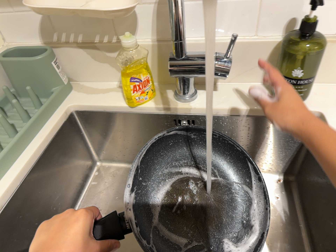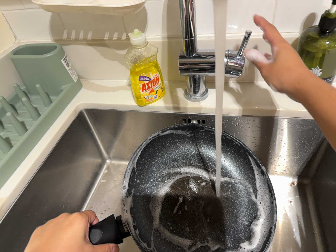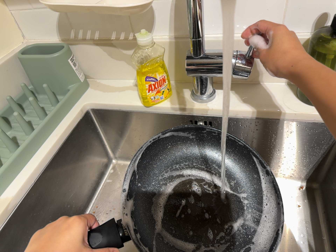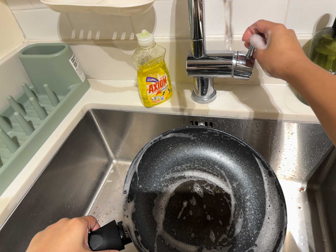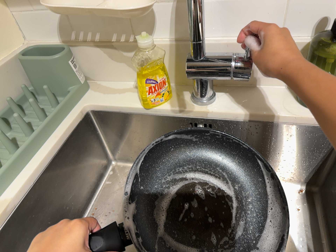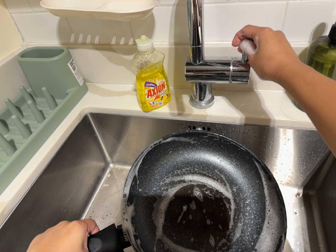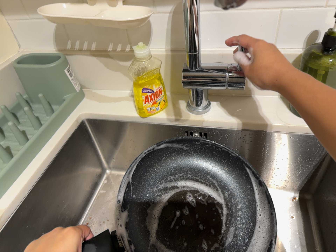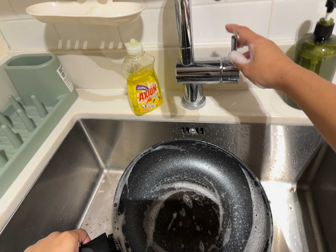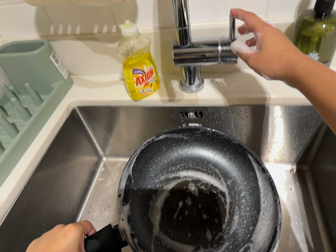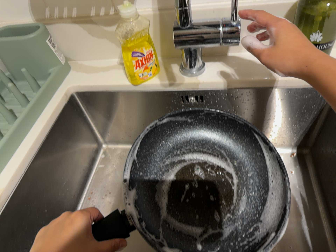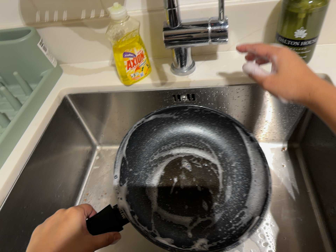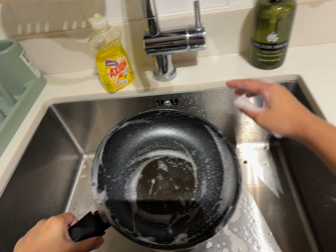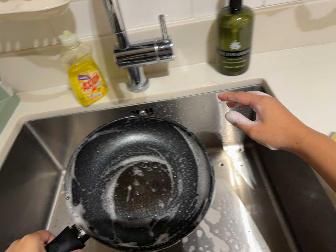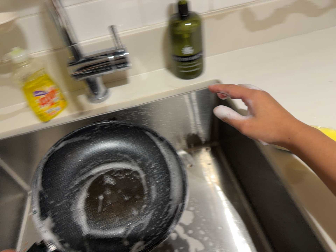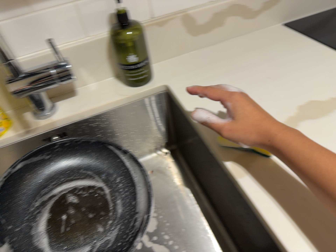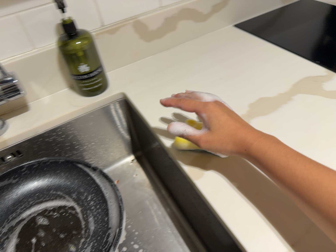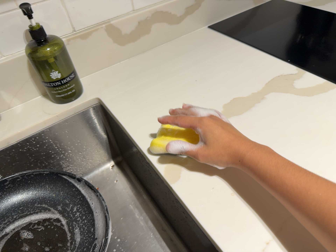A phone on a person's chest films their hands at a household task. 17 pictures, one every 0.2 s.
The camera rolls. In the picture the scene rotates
counterclockwise.
0.0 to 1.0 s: The camera shifts only a little, or ends up much as it began.
1.0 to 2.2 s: The camera rolls about its line of sight by about 10 degrees, and the scene rotates counterclockwise.
2.2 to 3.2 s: The scene slides to the left, as the camera pans about 25 degrees to its right. It travels to its right, about 12 cm, so close, fixed things drift to the left. It rolls about its line of sight by about 25 degrees, and the scene rotates counterclockwise.
The film runs backward here.
